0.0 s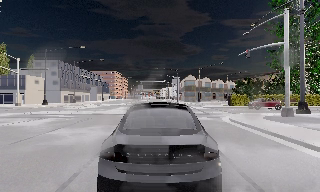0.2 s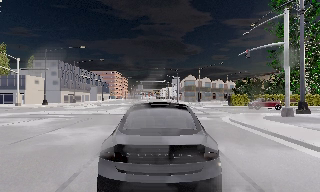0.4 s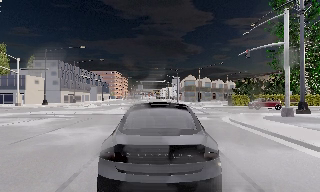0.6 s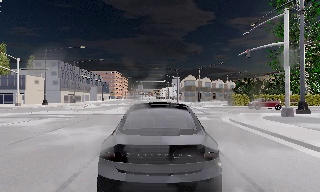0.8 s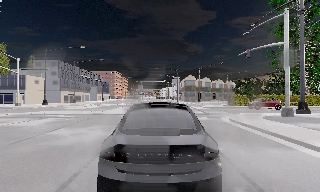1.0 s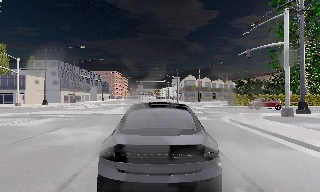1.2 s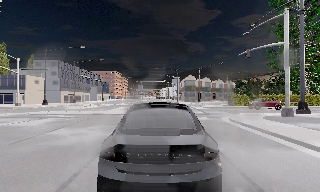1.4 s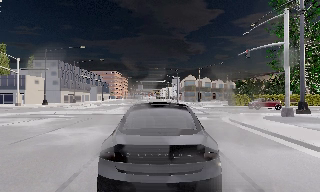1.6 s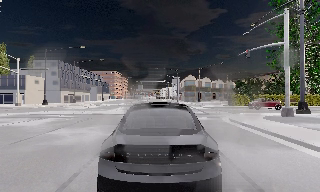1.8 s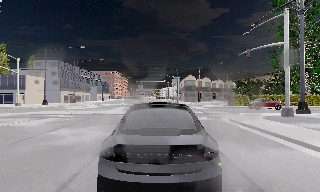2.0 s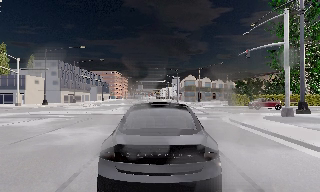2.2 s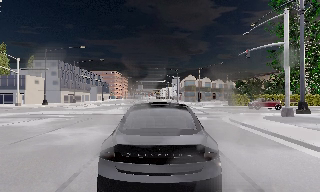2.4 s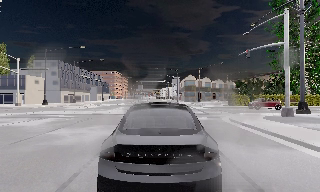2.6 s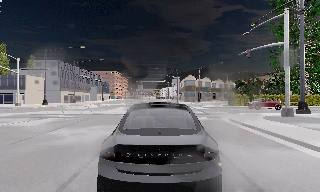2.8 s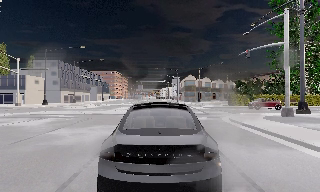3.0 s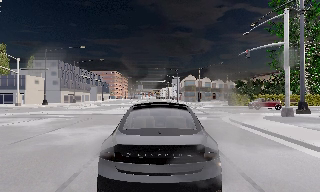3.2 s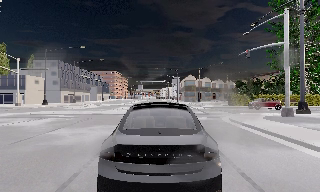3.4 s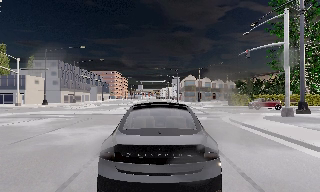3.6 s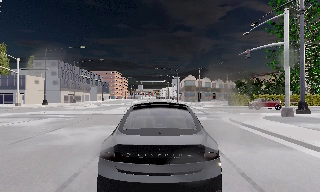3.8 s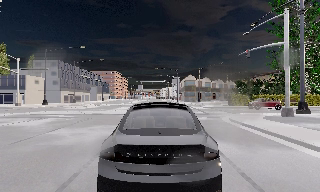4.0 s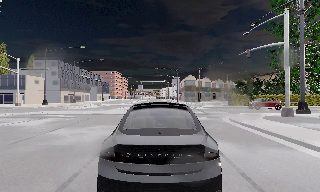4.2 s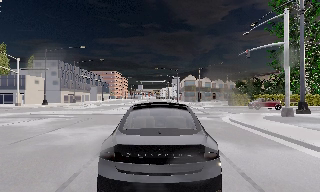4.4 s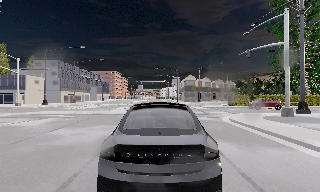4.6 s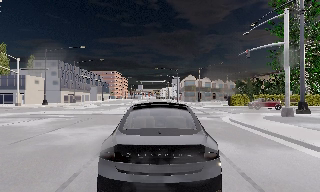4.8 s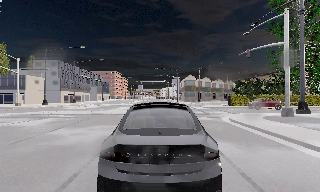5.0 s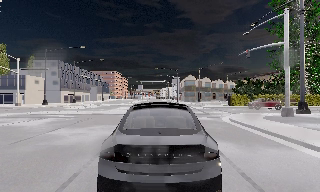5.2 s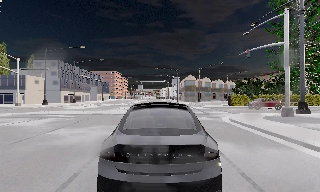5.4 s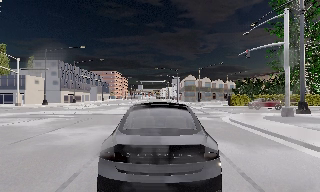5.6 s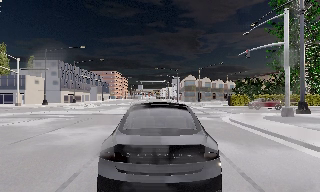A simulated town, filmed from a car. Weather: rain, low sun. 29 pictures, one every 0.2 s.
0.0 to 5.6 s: The camera keeps its place and its aim.
The film runs backward here.
